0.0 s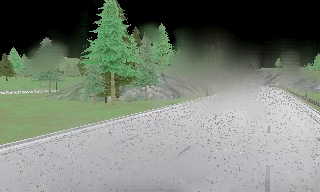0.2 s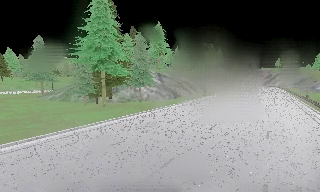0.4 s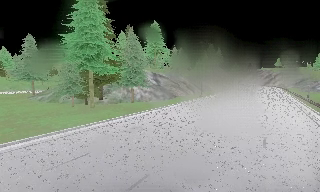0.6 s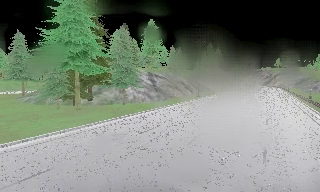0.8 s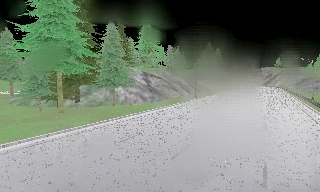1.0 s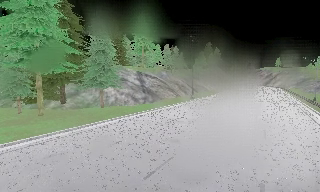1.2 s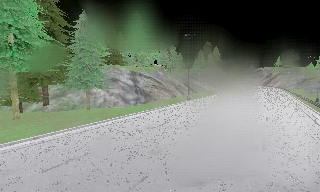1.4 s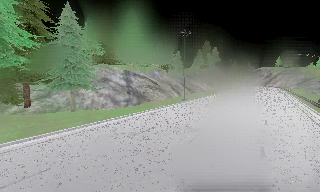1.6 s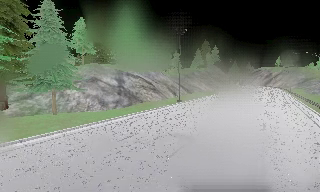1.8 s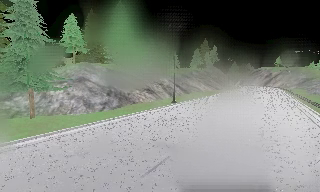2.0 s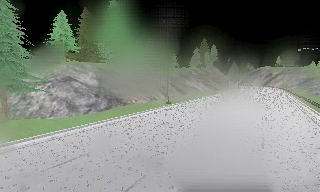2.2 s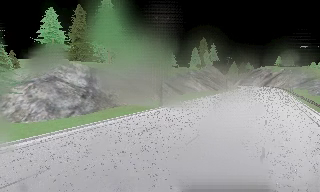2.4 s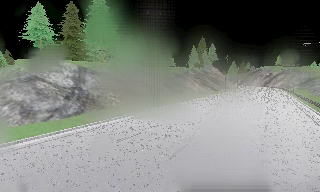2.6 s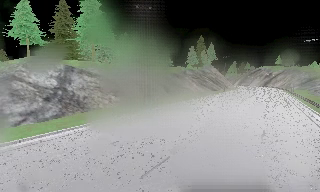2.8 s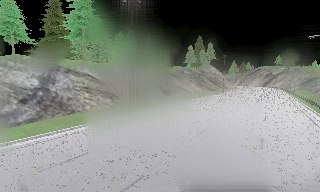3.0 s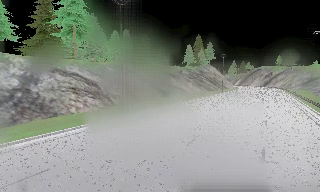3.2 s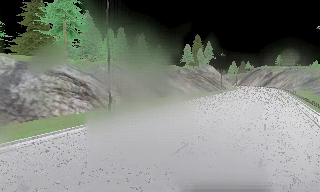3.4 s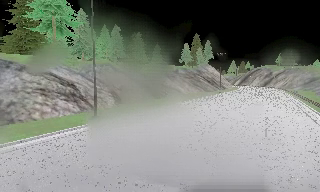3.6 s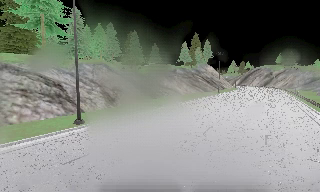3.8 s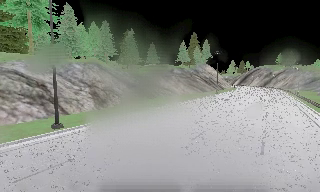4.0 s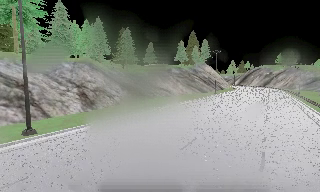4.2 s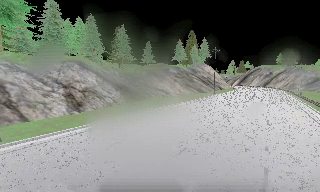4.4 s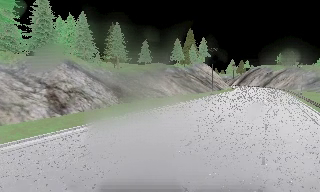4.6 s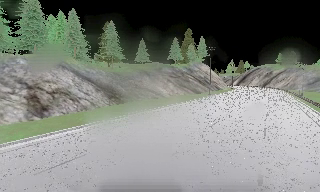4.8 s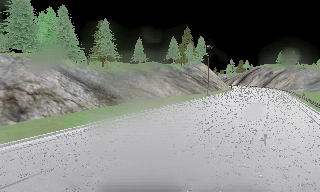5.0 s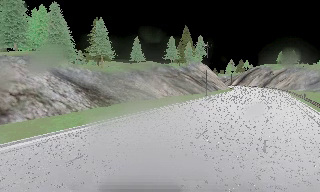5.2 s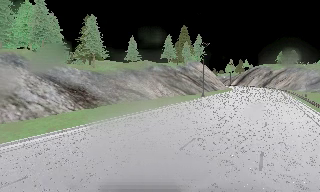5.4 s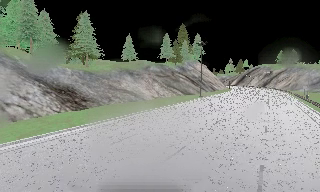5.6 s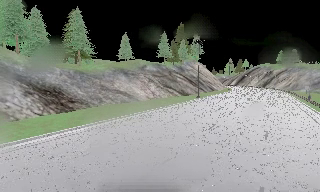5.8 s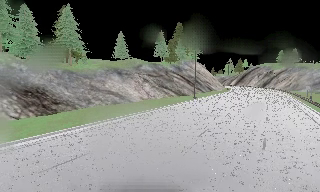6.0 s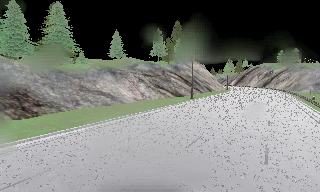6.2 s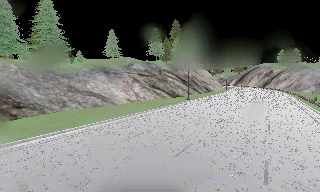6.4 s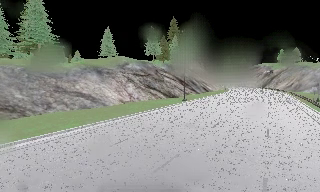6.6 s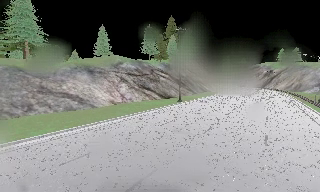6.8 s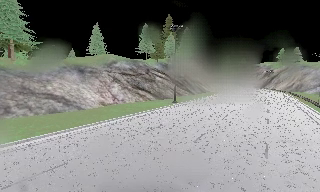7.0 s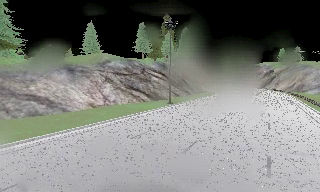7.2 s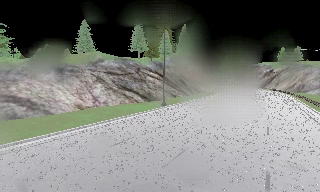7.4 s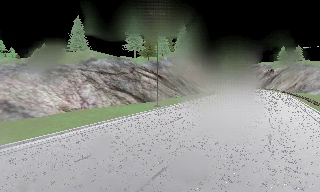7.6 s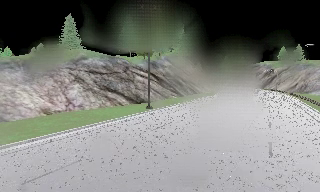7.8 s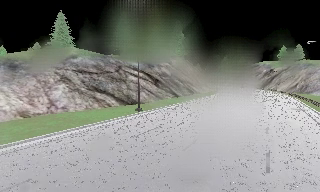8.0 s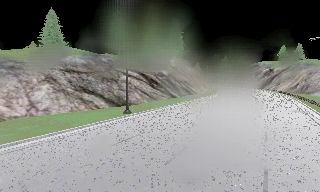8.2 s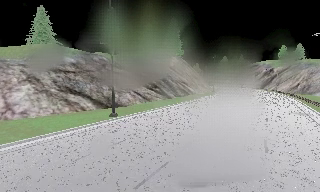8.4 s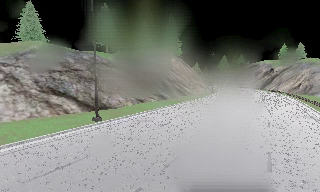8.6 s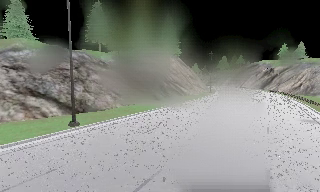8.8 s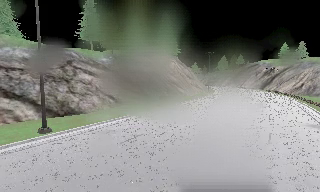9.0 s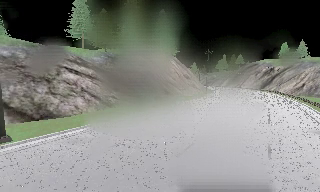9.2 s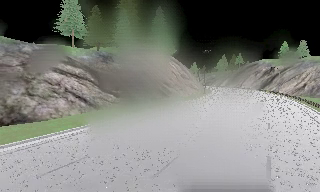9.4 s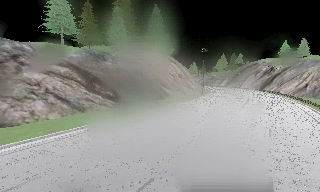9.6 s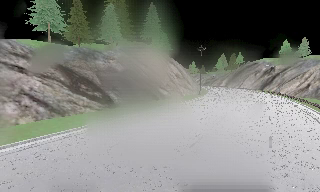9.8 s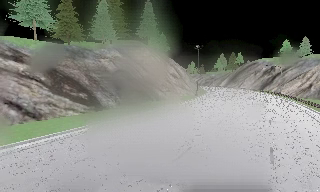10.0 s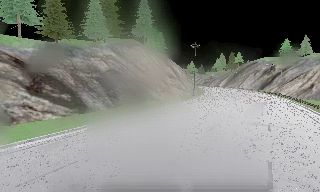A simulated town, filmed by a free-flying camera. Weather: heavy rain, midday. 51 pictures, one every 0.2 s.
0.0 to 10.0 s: The camera travels forward and to its right, about 90 m, so what stands in front looms larger.
The film runs forward here.
